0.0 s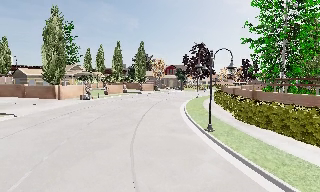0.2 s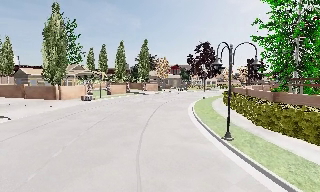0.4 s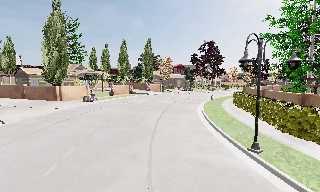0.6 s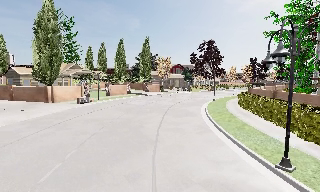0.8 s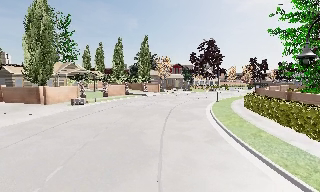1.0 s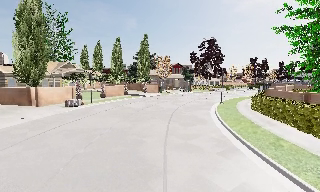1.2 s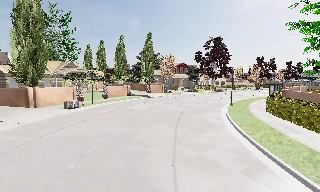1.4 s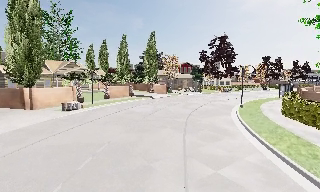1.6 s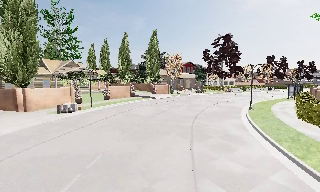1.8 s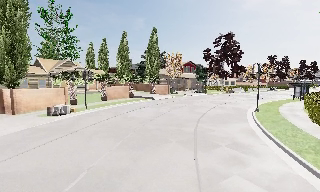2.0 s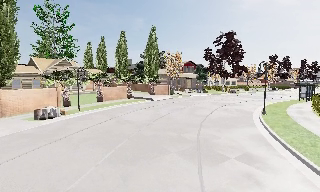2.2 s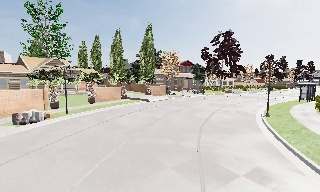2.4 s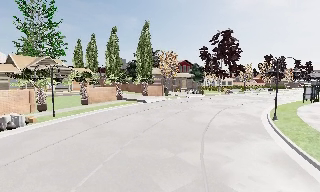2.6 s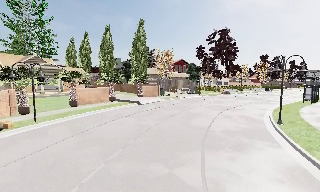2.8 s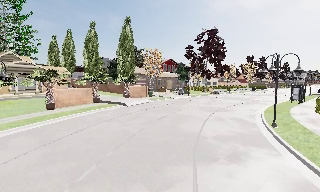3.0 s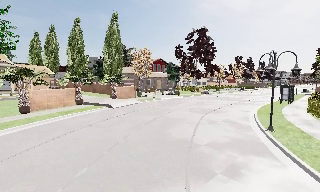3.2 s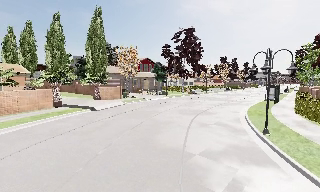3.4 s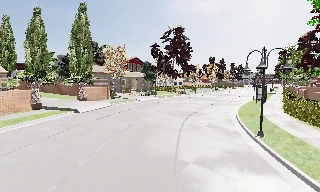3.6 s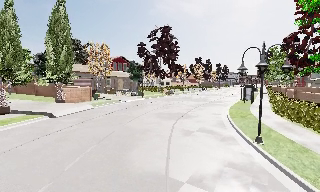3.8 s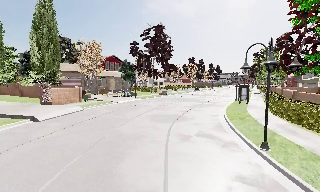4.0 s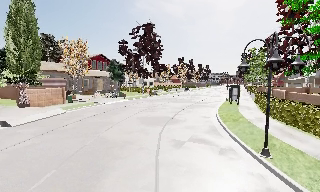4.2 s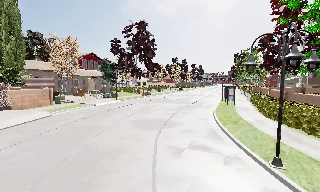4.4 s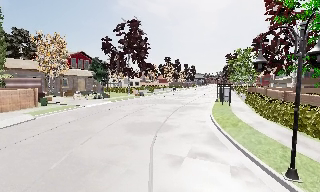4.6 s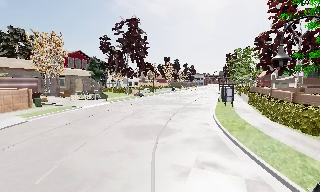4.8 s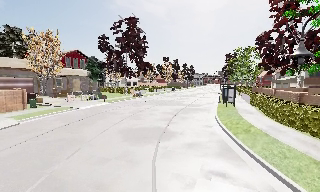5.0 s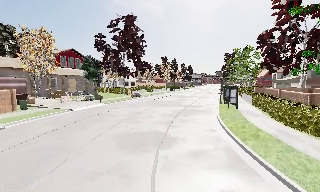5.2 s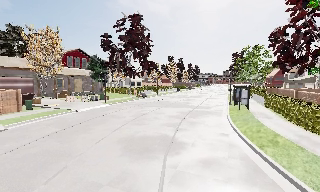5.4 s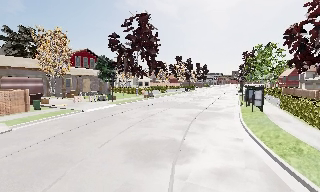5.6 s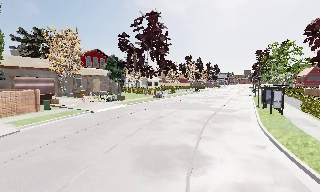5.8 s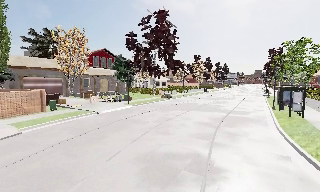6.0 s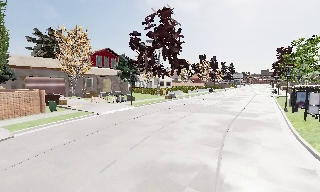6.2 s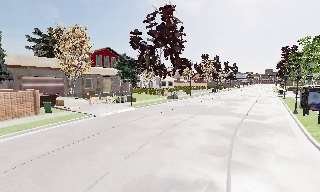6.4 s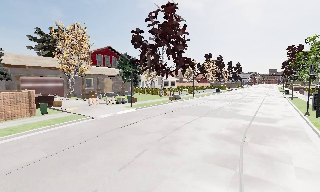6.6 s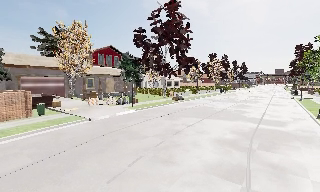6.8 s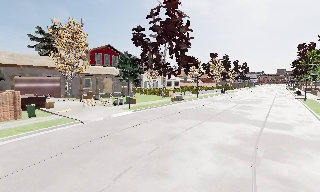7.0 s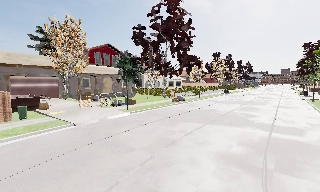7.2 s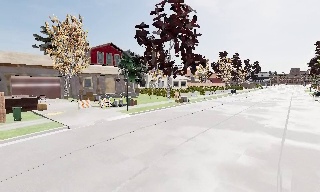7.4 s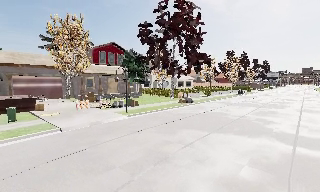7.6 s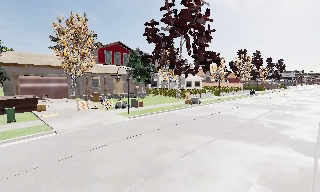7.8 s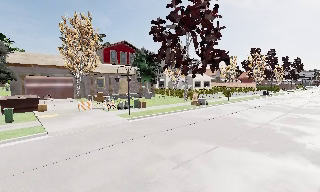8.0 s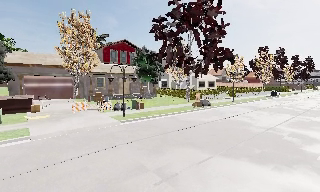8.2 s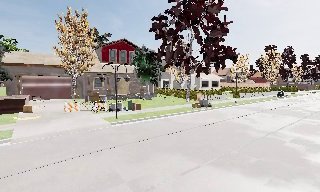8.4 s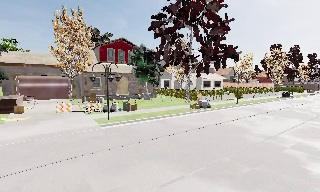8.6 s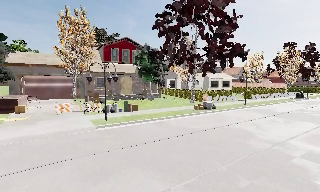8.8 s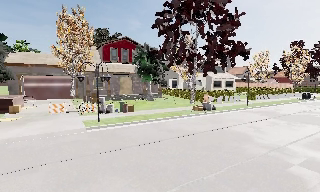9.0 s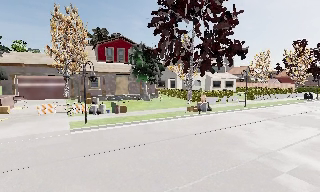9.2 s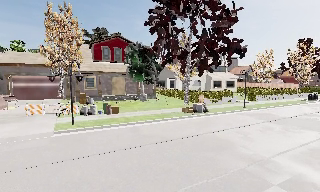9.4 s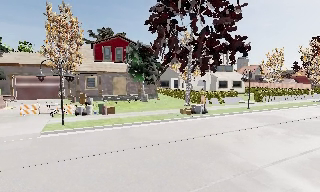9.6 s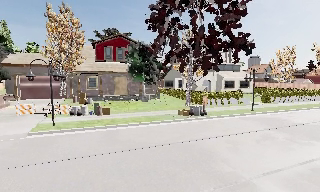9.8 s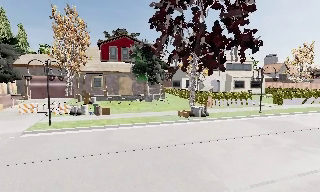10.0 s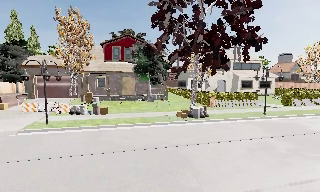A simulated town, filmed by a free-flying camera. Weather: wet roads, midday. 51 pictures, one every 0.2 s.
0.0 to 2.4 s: The camera travels forward, about 16 m, so what stands in front looms larger.
2.4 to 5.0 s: The camera pans to its right, which is clockwise from overhead, by about 35 degrees. It travels forward, about 13 m.
5.0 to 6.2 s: The camera swings to its left by about 15 degrees, and the scene slides to the right. It travels forward, about 4.5 m, so what stands in front looms larger.
6.2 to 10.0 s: The camera pans to its left, which is counterclockwise from overhead, by about 40 degrees. It travels to its right and forward, about 19 m.
The film runs forward here.
